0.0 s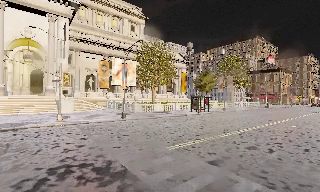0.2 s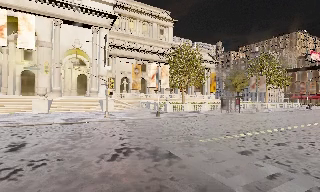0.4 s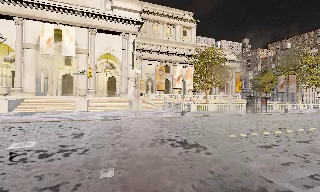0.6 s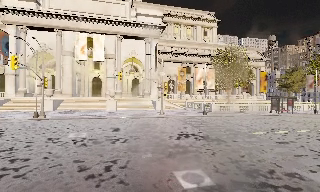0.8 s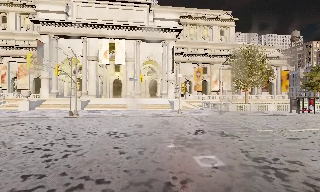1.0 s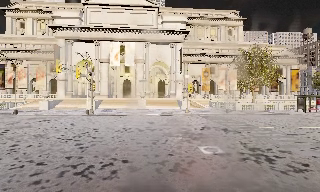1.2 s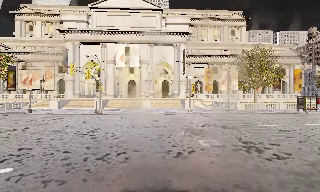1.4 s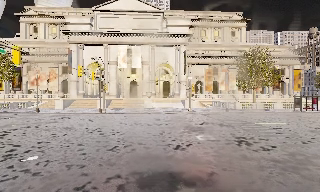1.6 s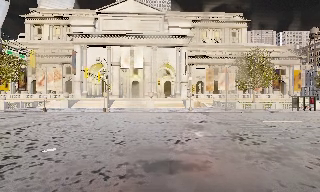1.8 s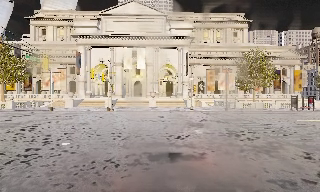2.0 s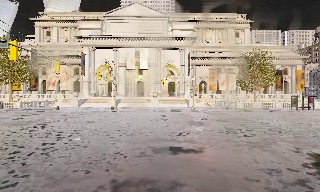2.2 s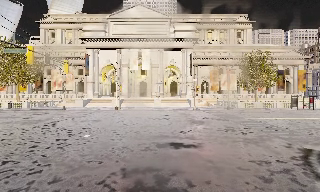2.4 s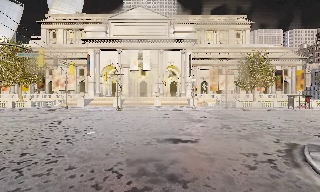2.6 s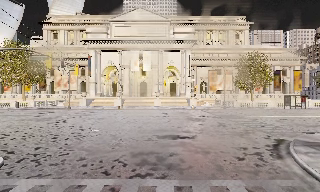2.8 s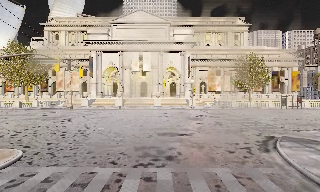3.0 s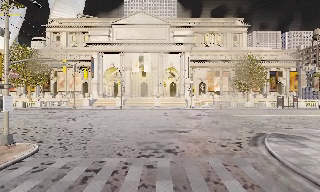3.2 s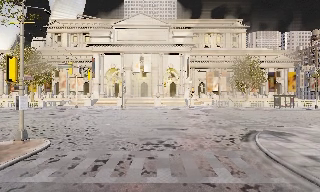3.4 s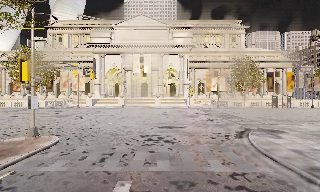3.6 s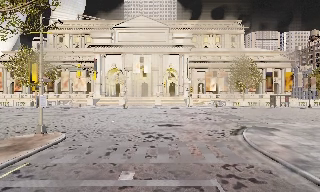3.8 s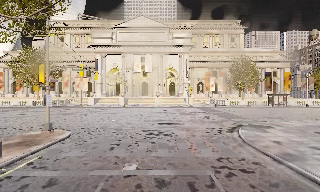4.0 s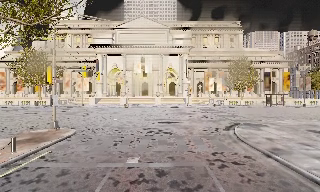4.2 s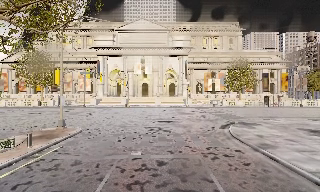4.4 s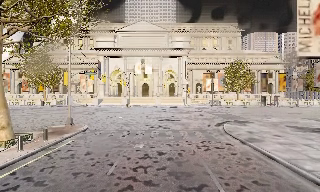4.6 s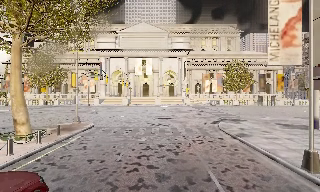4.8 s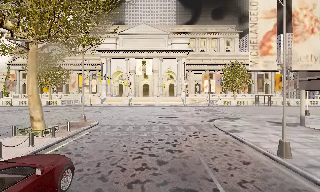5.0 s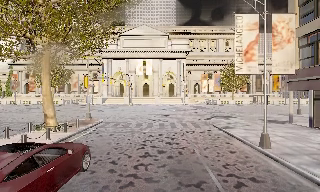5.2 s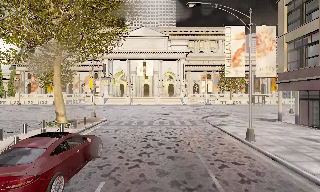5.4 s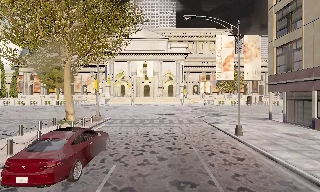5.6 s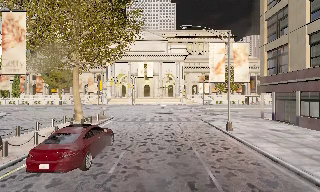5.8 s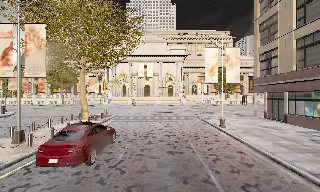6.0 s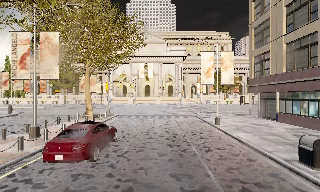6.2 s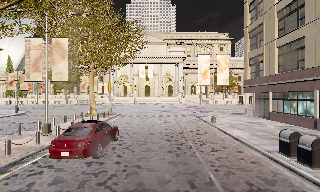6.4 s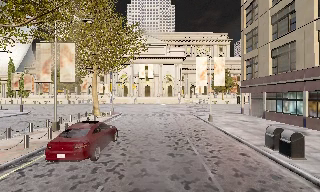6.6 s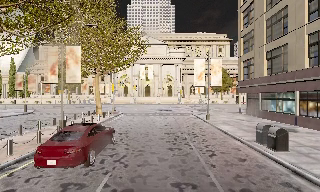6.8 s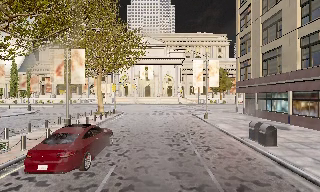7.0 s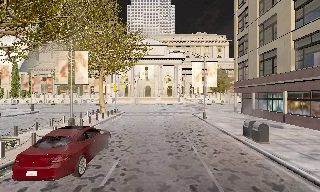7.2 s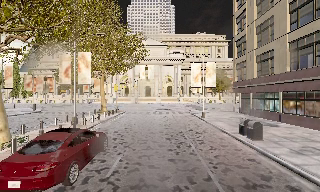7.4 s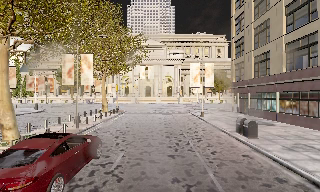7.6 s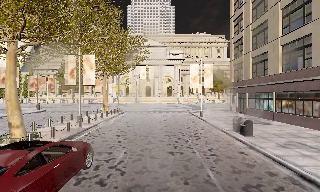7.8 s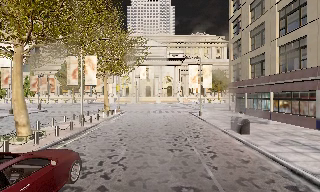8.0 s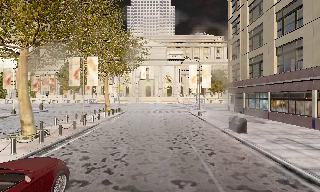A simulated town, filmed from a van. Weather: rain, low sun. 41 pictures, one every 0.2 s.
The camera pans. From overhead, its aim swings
counterclockwise.
The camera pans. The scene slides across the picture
to the right.
0.0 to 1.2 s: The camera pans to its left, which is counterclockwise from overhead, by about 35 degrees. It travels backward, about 10 m.
1.2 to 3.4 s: The camera travels backward, about 10 m, so what stands in front gets smaller.
3.4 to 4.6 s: The camera travels backward, about 5 m, so what stands in front gets smaller. It gains speed.
4.6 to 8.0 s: The camera travels backward, about 15 m, so what stands in front gets smaller. It loses speed.
The film runs backward here.
